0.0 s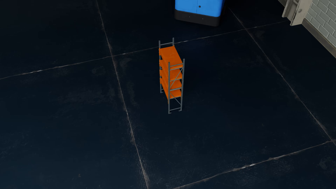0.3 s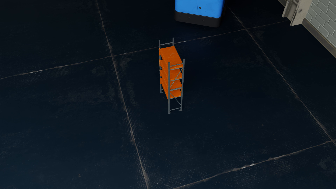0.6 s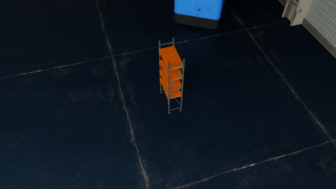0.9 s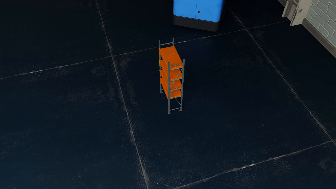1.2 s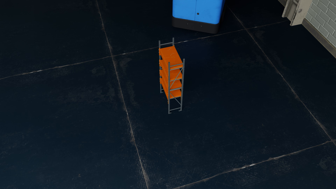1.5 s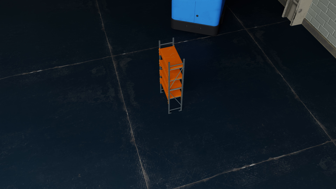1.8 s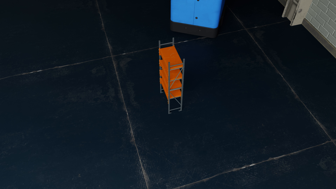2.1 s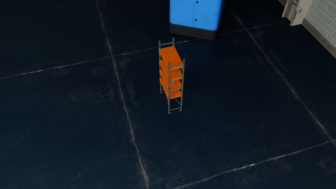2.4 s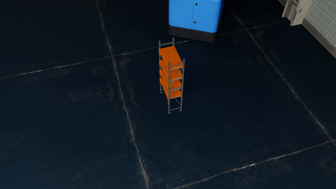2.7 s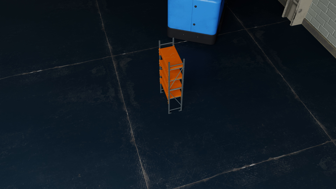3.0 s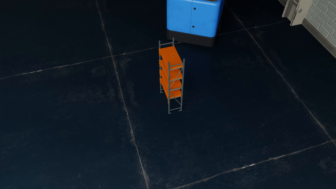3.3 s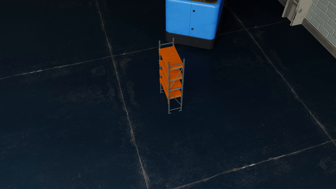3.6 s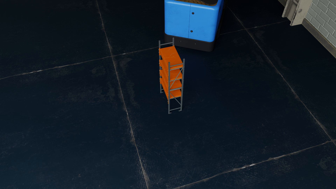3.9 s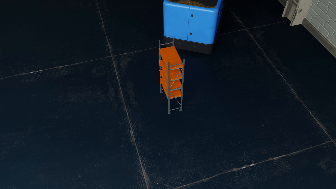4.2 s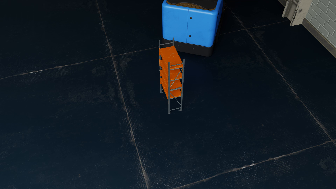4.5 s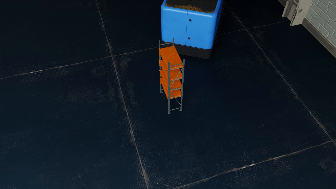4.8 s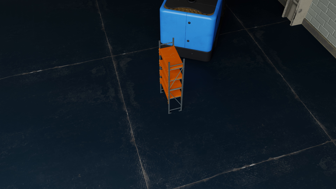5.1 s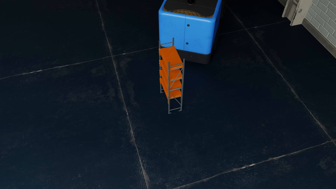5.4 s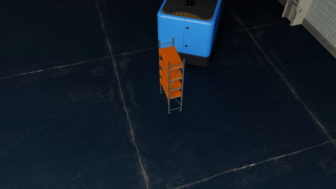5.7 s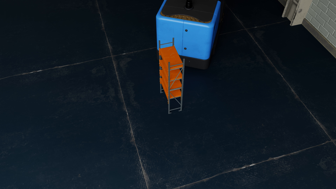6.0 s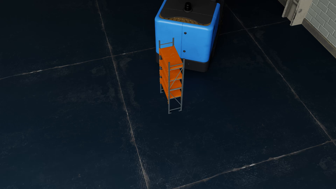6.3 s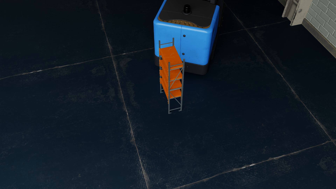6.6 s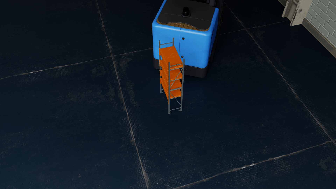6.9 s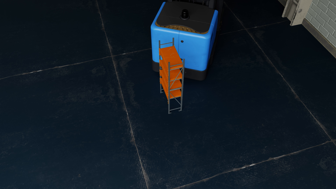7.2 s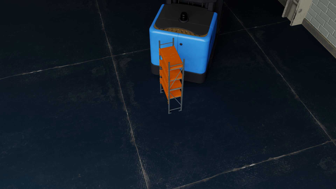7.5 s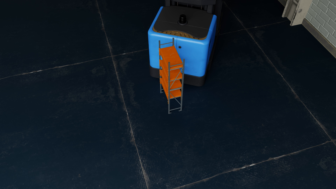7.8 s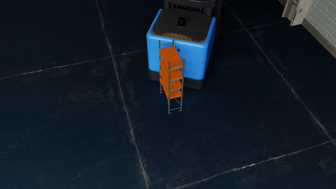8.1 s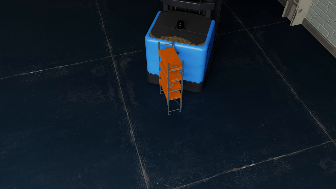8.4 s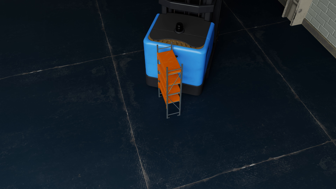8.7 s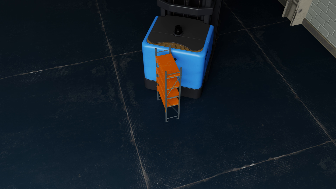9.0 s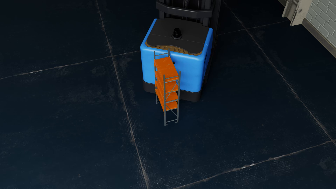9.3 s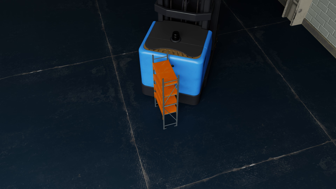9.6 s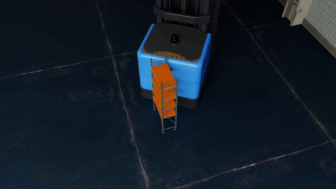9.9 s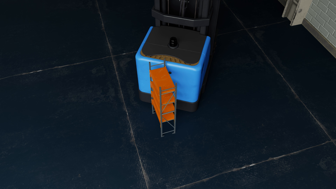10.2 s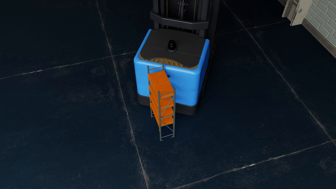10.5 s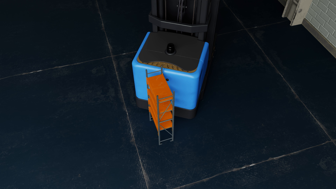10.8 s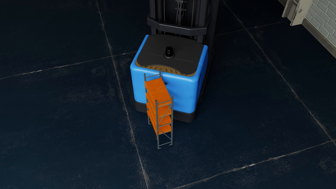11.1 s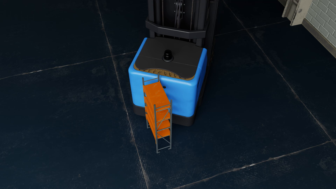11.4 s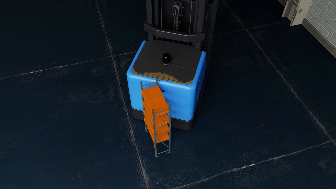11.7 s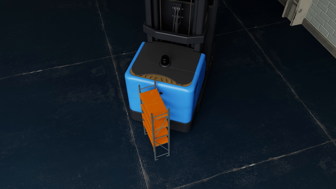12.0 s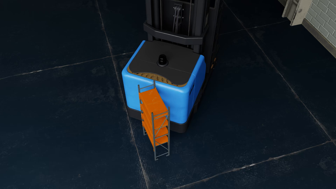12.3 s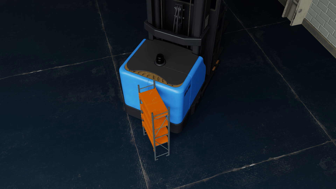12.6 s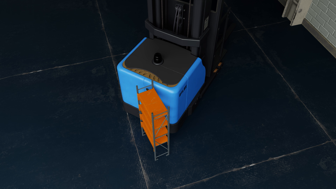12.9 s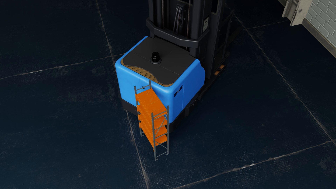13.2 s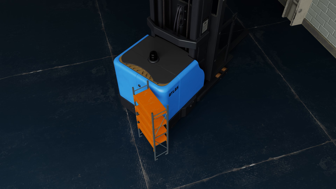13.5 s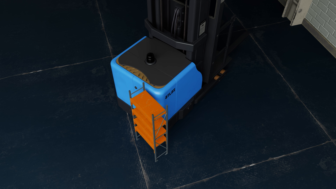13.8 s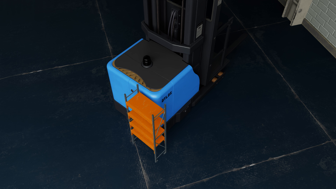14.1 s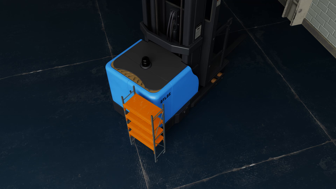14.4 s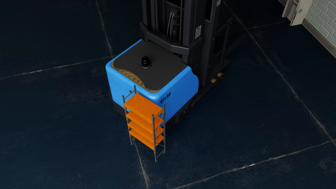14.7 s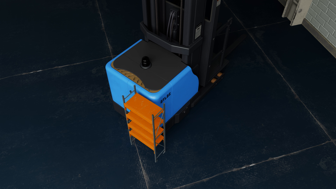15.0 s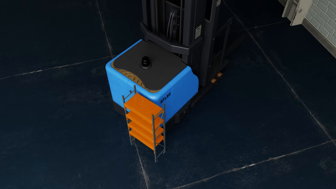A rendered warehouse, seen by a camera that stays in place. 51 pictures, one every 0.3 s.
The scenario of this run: A forklift runs into an object in its way.
